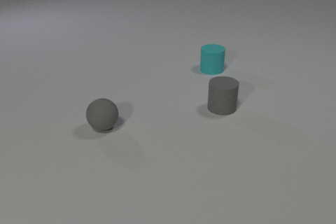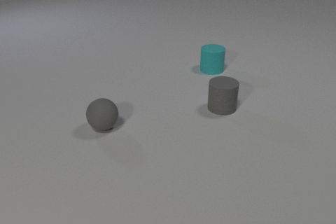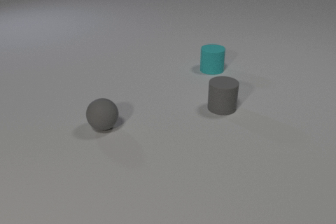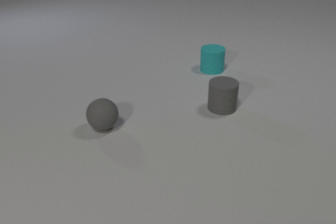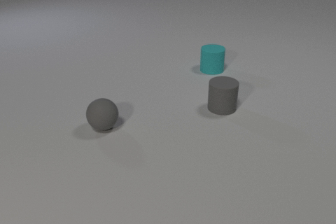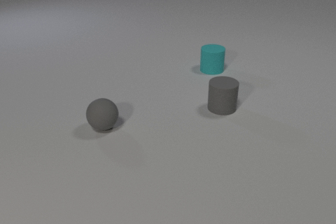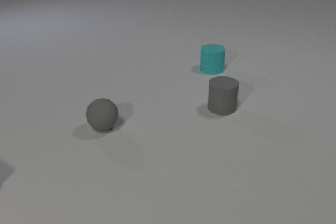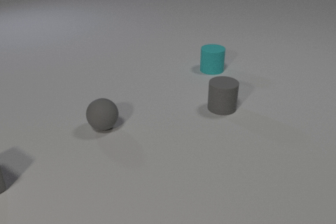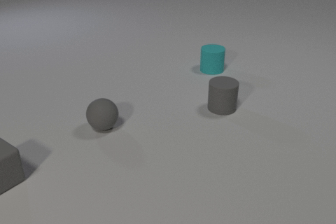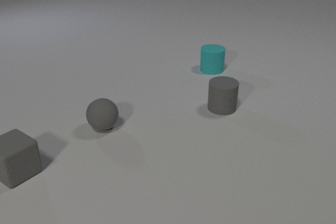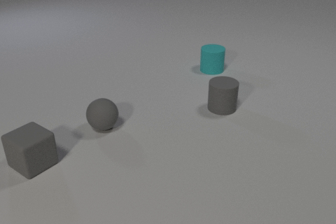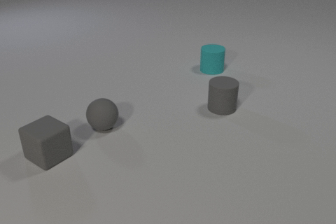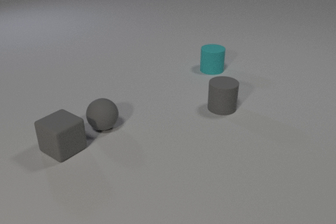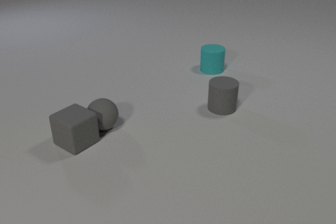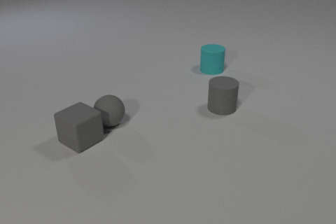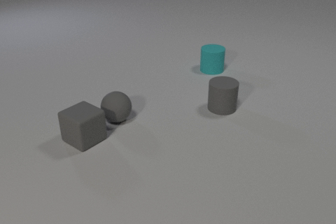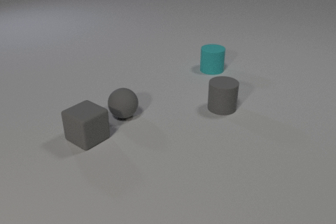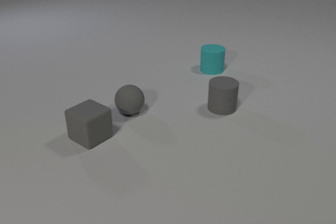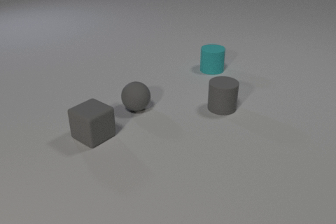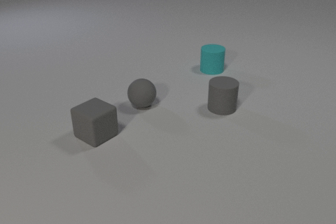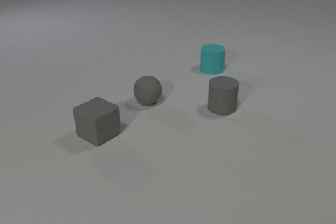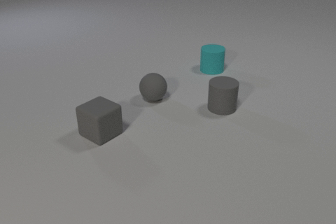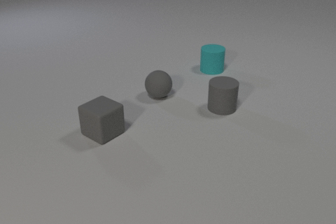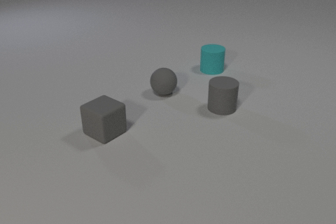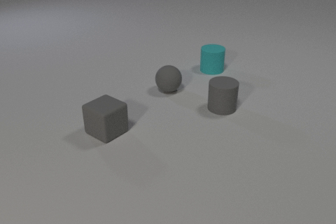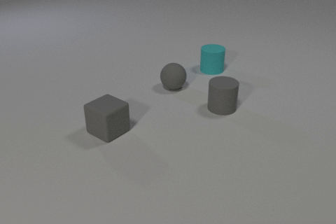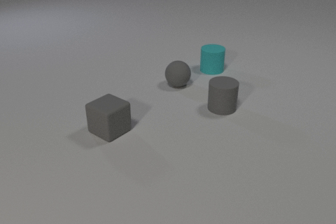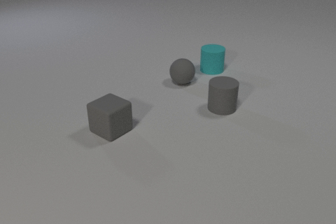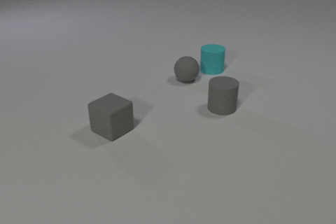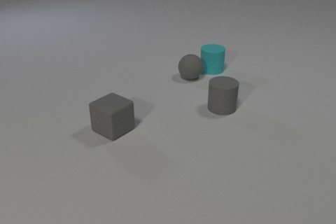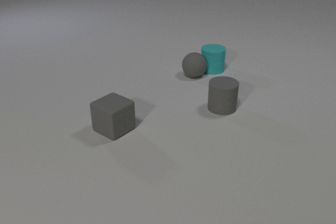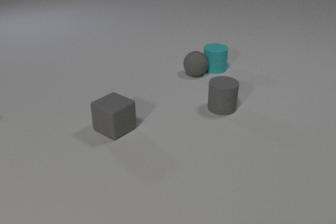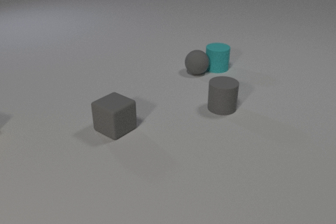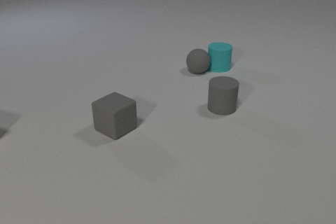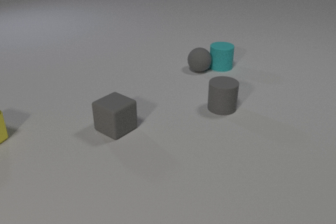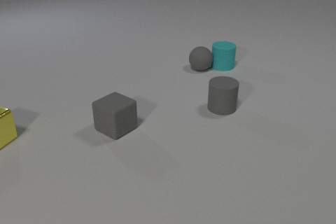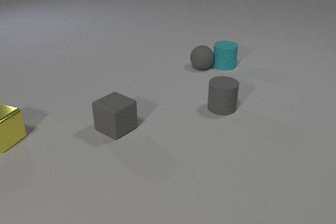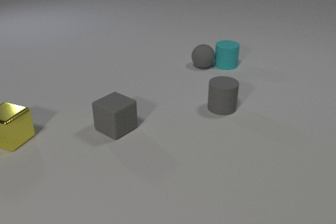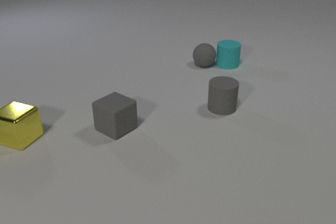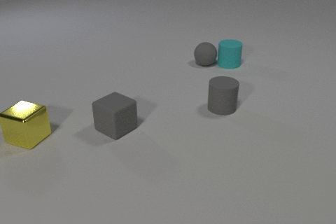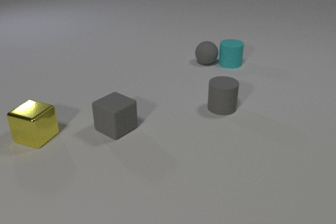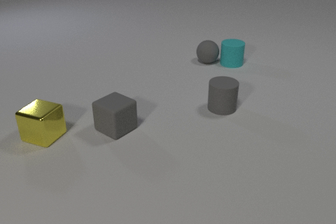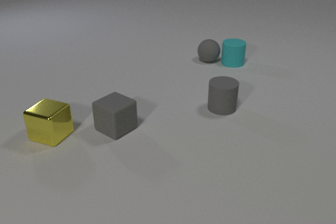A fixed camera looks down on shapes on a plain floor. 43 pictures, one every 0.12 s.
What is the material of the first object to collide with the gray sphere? rubber.
What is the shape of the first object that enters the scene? cube.
What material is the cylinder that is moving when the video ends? rubber.
0.00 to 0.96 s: The gray rubber cube comes in at the left edge, slides to the right.
0.96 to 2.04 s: The gray rubber cube slides to the right and away from the camera. The gray rubber sphere rolls to the right and away from the camera. The gray rubber cube and the gray rubber sphere collide.
2.04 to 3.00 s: The gray rubber cube slides to the right and away from the camera. The gray rubber sphere rolls away from the camera and to the right.
3.00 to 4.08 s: The gray rubber cube slides to the right. The gray rubber sphere rolls away from the camera and to the right. The cyan rubber cylinder slides to the right and away from the camera. The yellow metal cube comes in at the left edge. The gray rubber sphere and the cyan rubber cylinder collide.
4.08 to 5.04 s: The gray rubber sphere rolls away from the camera. The cyan rubber cylinder slides away from the camera and to the right. The yellow metal cube slides to the right.
